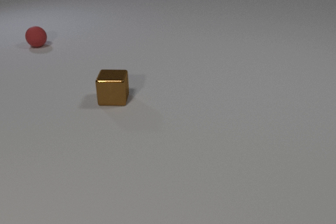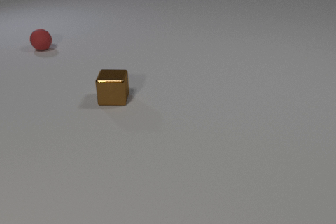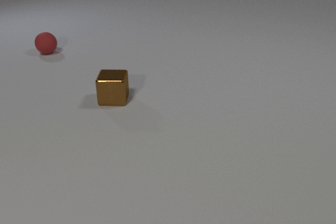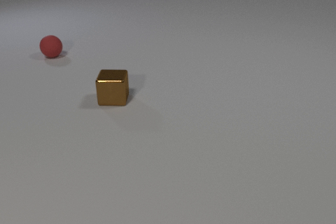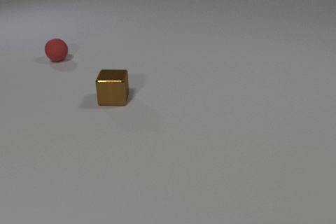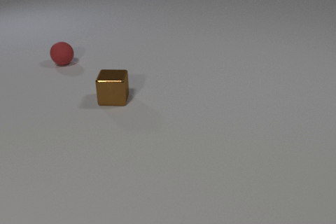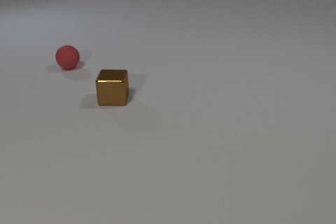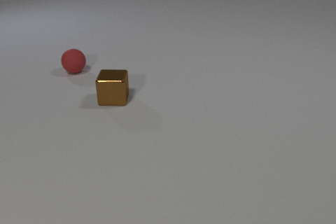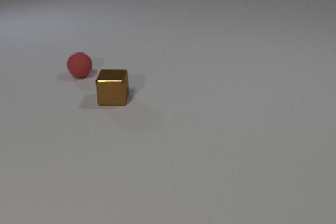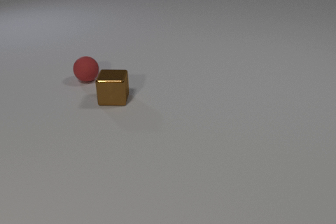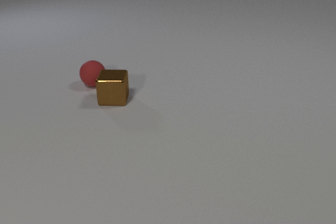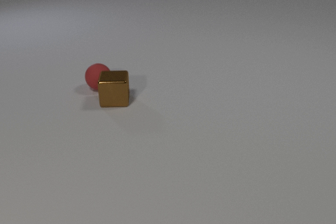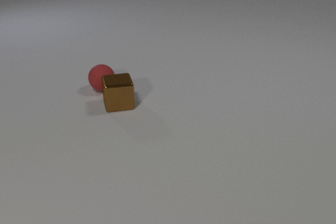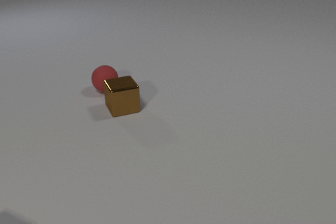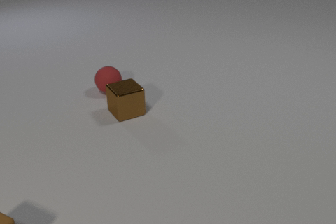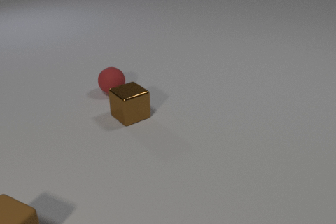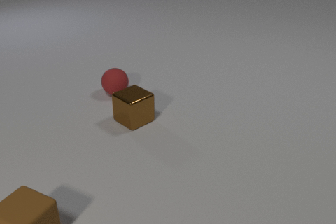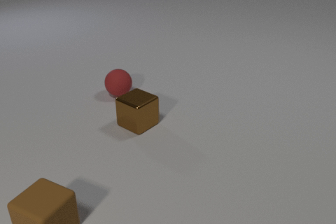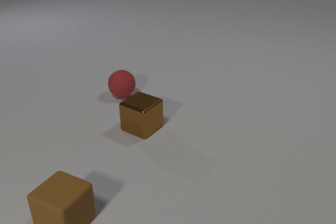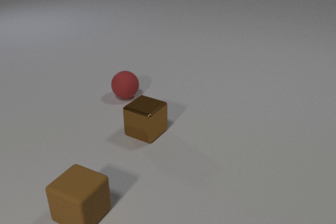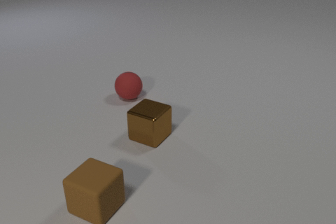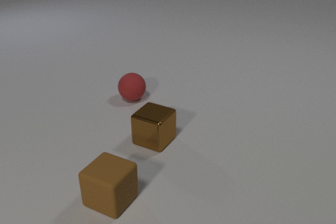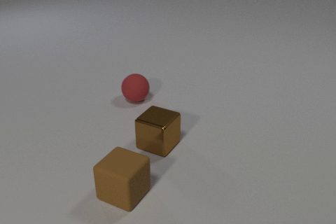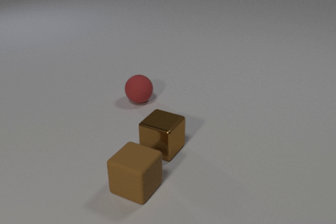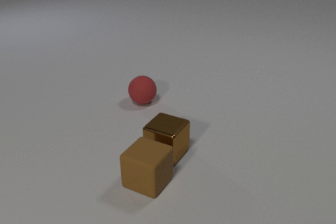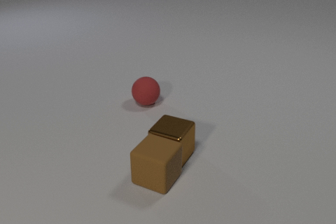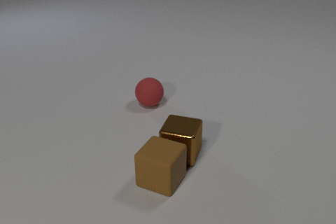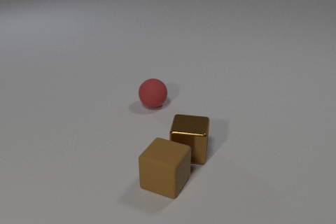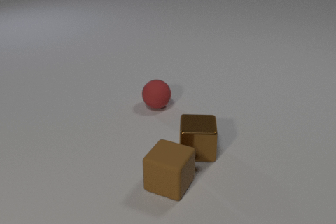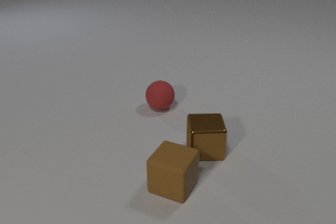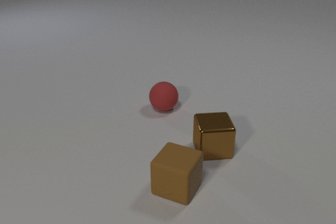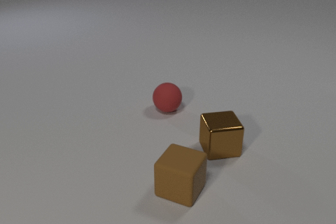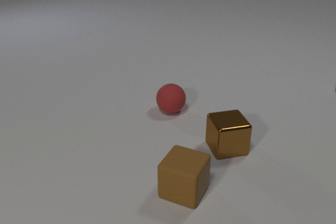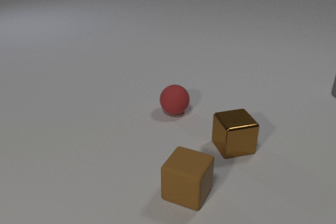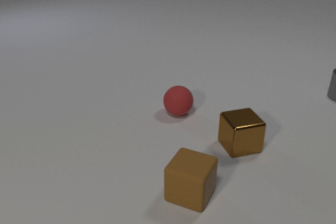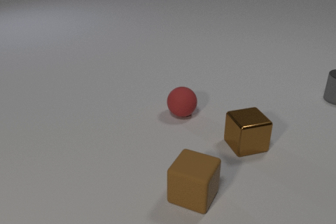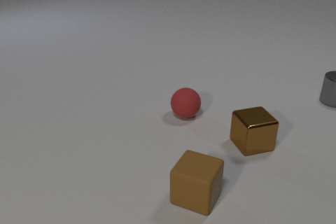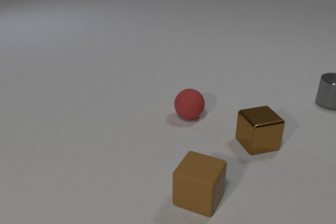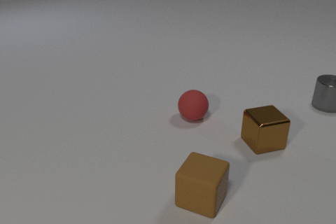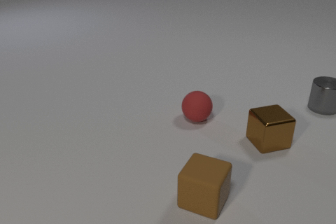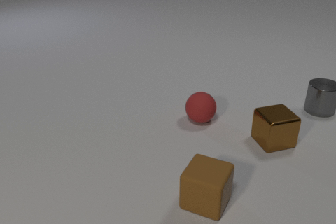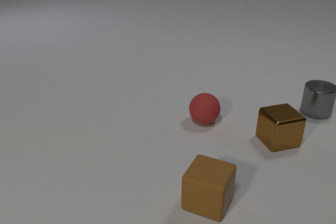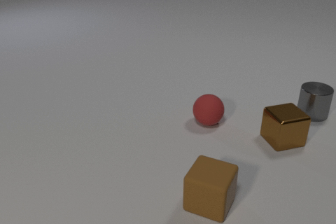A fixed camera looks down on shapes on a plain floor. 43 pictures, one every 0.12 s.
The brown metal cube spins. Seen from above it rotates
counterclockwise.
The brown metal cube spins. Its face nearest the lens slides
to the right.
0.00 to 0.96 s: The red rubber sphere rolls toward the camera and to the right.
0.96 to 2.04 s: The red rubber sphere rolls toward the camera and to the right. The brown metal cube slides toward the camera and to the right, spins counterclockwise seen from above by about 45 degrees, its near face sliding to the right. The brown rubber cube comes in at the bottom edge, slides to the right. The red rubber sphere and the brown metal cube collide.
2.04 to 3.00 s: The red rubber sphere rolls to the right and toward the camera. The brown metal cube slides toward the camera and to the right. The brown rubber cube slides to the right and away from the camera. The brown metal cube and the brown rubber cube collide.
3.00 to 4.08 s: The red rubber sphere rolls to the right and toward the camera. The brown metal cube slides to the right, spins so that its near face slides to the right, counterclockwise seen from above. The gray metal cylinder comes in at the right edge, slides toward the camera and to the left. The brown rubber cube slides to the right and toward the camera.
4.08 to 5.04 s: The red rubber sphere rolls to the right and toward the camera. The brown metal cube slides to the right and away from the camera. The gray metal cylinder slides toward the camera and to the left. The brown rubber cube slides to the right and toward the camera.
How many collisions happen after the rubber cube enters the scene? 1.
What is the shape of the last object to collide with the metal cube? cube.
What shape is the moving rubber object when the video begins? sphere.
